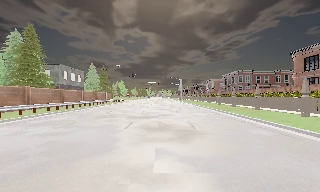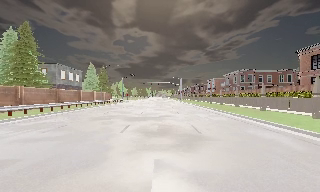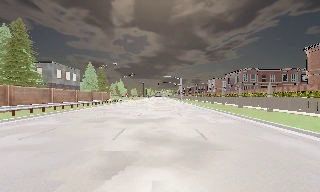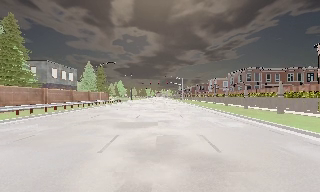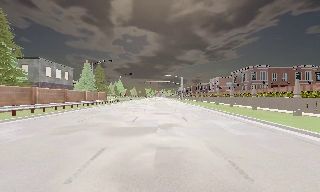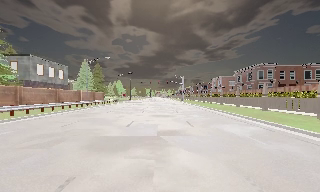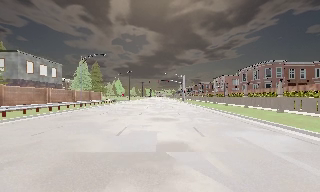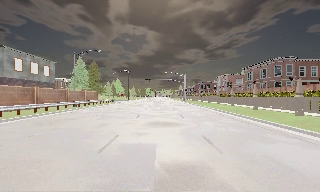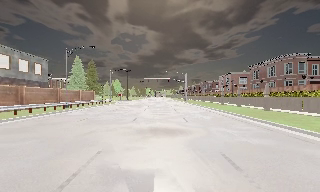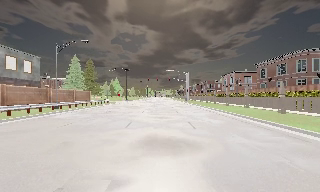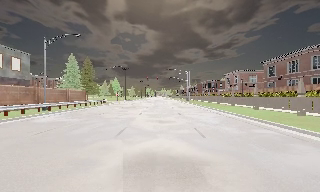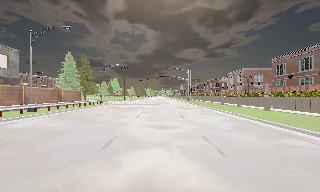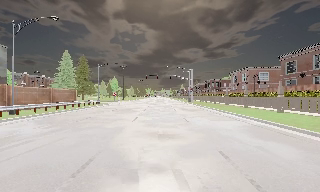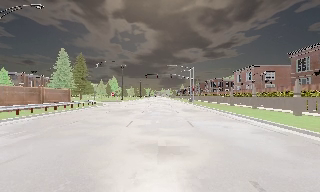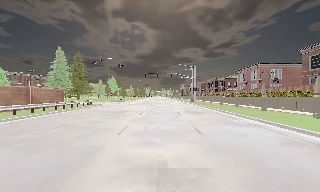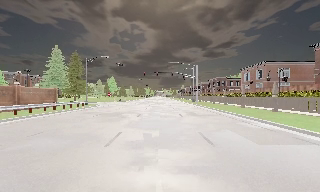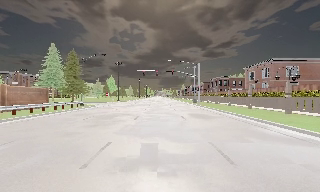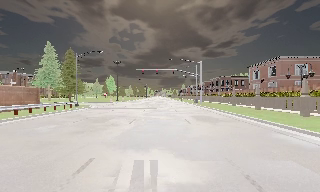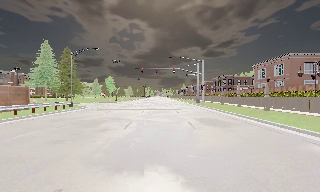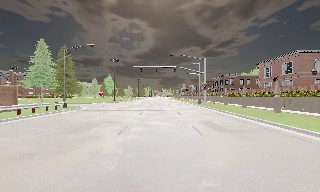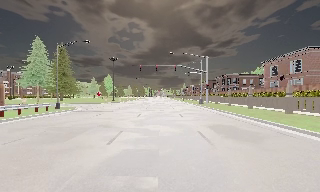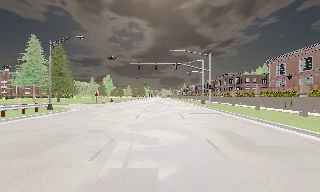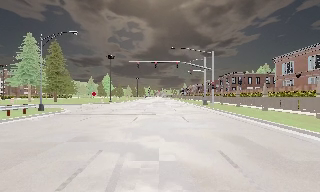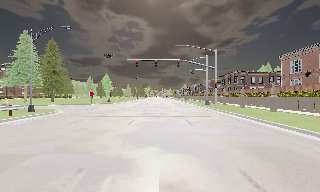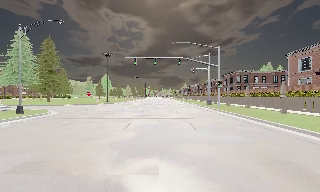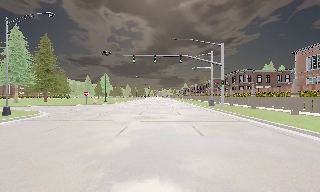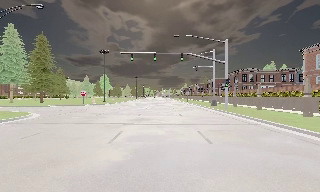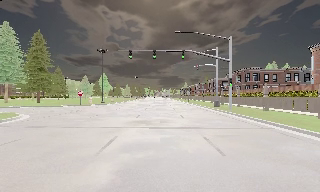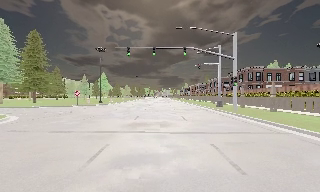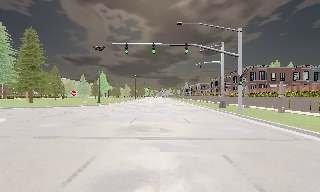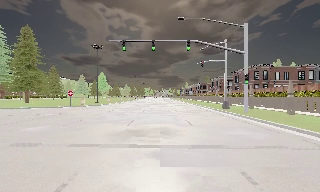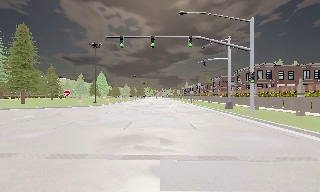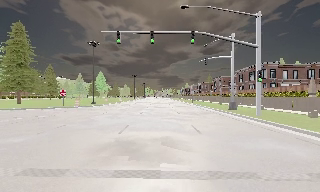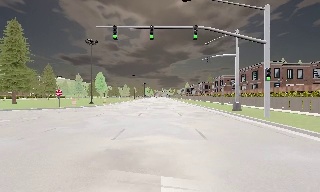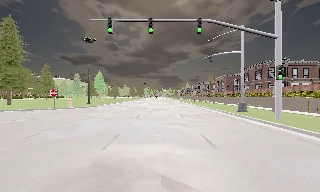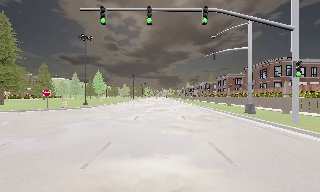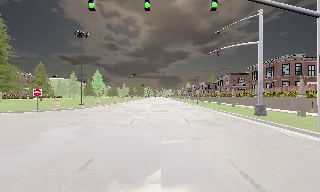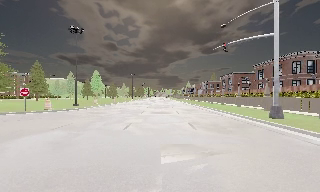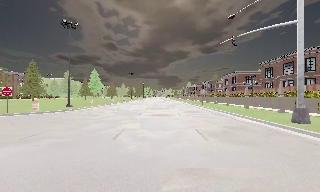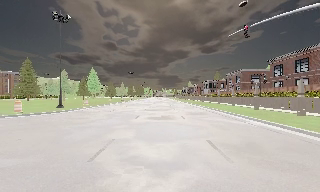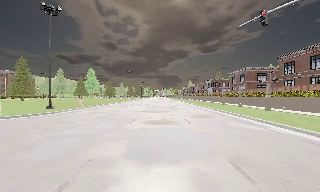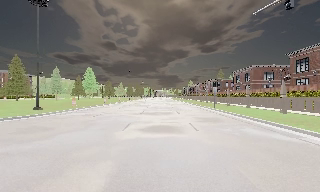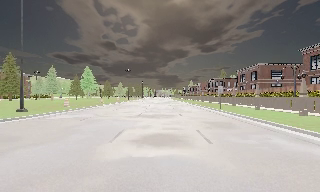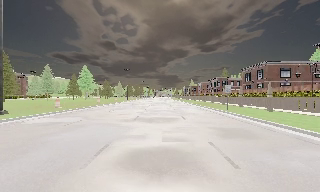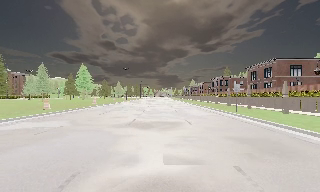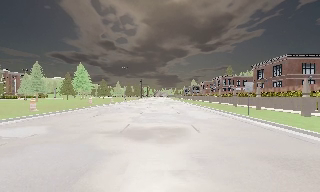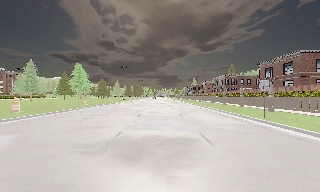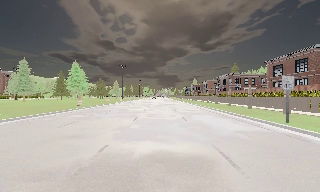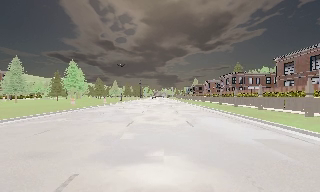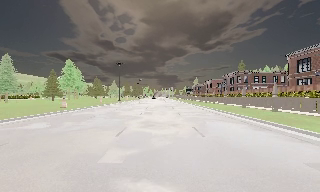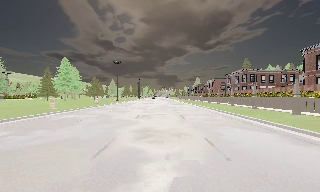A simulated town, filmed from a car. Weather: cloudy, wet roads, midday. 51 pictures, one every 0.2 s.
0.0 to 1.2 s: The camera travels forward, about 9 m, so what stands in front looms larger. It gains speed.
1.2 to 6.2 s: The camera travels forward, about 35 m, so what stands in front looms larger. It loses speed.
6.2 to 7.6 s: The camera travels forward, about 9 m, so what stands in front looms larger. It gains speed.
7.6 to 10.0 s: The camera travels forward, about 25 m, so what stands in front looms larger.
The film runs forward here.
